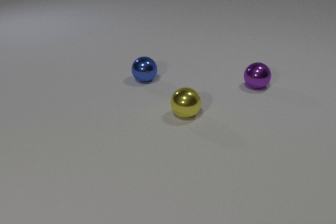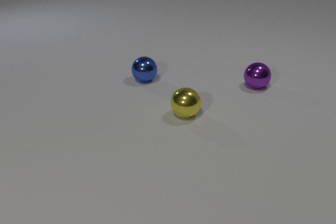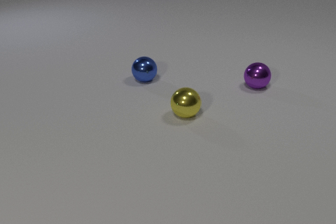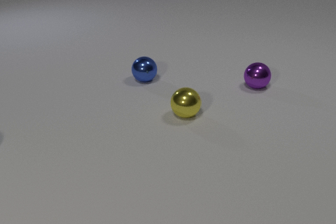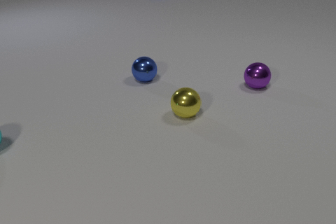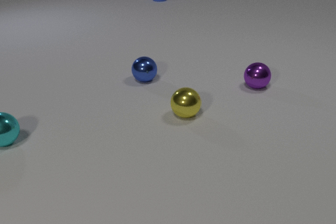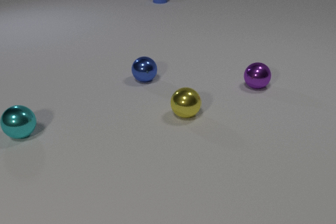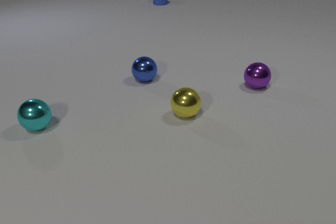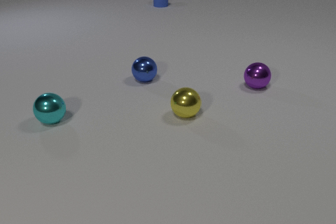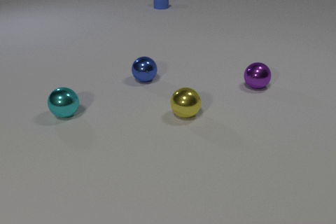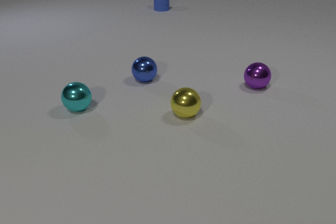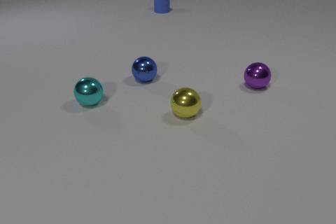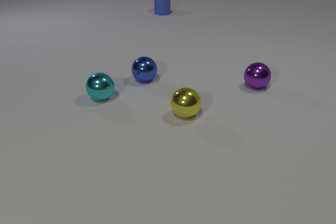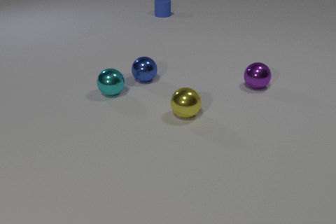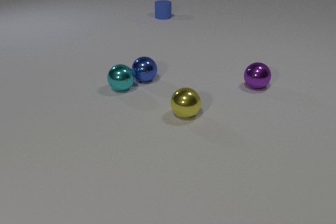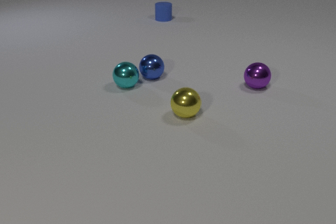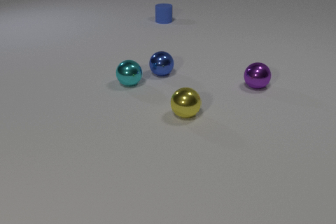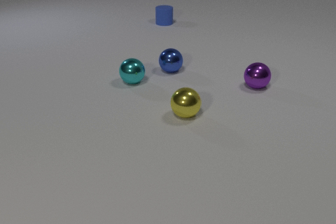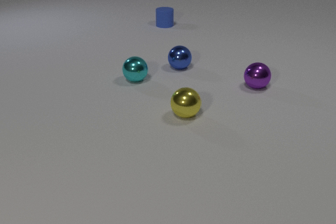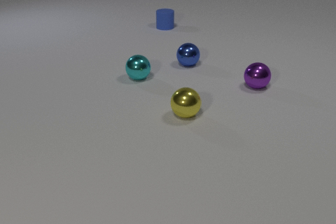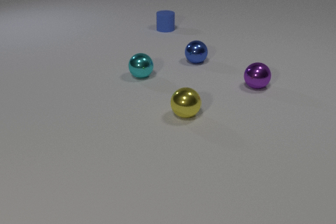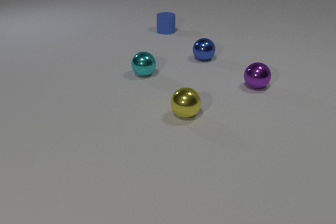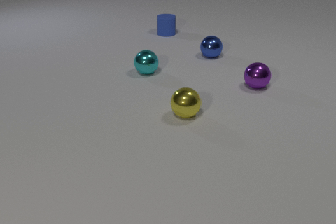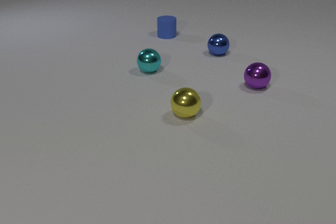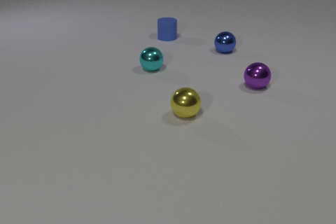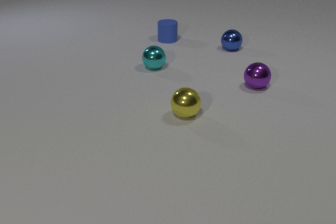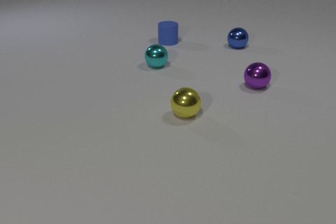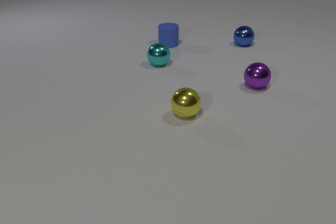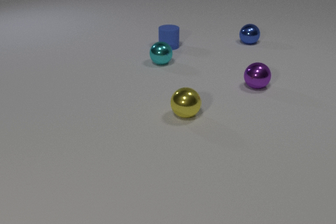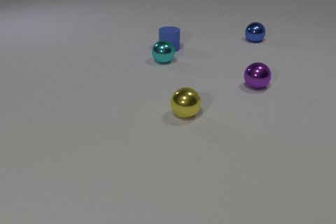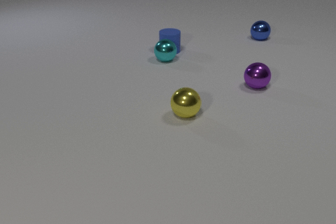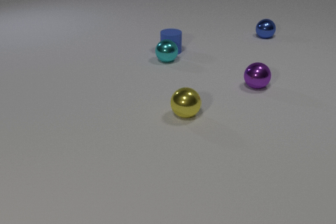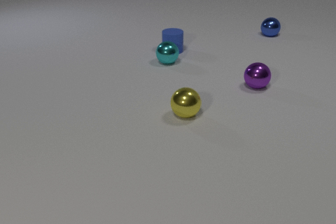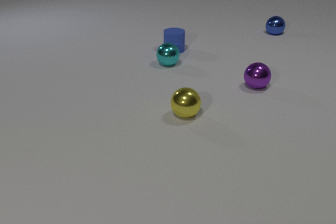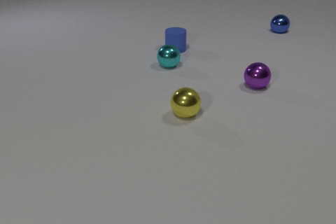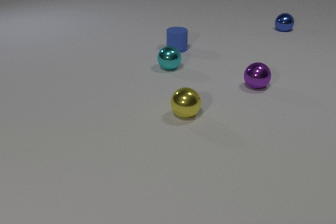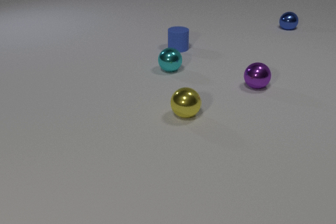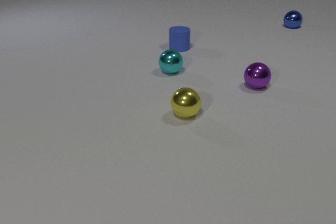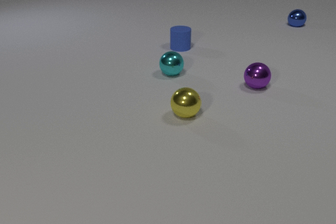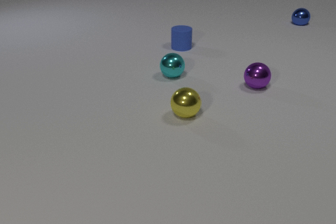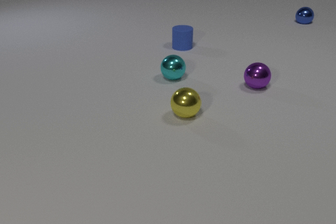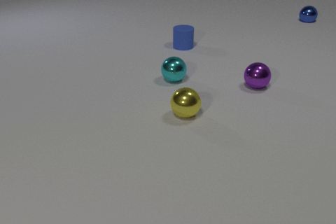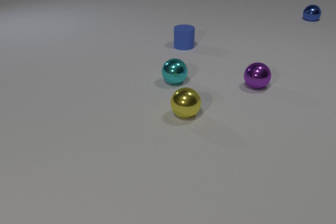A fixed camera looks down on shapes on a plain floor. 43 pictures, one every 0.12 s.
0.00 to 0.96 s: The cyan metal sphere comes in at the left edge, rolls to the right and away from the camera. The blue rubber cylinder comes in at the top edge, slides toward the camera.
0.96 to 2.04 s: The cyan metal sphere rolls to the right and away from the camera. The blue metal sphere rolls to the right and away from the camera. The blue rubber cylinder slides toward the camera. The cyan metal sphere and the blue metal sphere collide.
2.04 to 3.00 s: The cyan metal sphere rolls away from the camera and to the right. The blue metal sphere rolls away from the camera and to the right. The blue rubber cylinder slides toward the camera.
3.00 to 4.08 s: The cyan metal sphere rolls to the right. The blue metal sphere rolls away from the camera and to the right. The blue rubber cylinder slides toward the camera. The cyan metal sphere and the blue rubber cylinder collide.
4.08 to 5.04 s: The cyan metal sphere rolls toward the camera. The blue metal sphere rolls away from the camera and to the right. The blue rubber cylinder slides away from the camera and to the right.
What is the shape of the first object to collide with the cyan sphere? sphere.
How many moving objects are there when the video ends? 3.
What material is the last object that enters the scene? metal.
